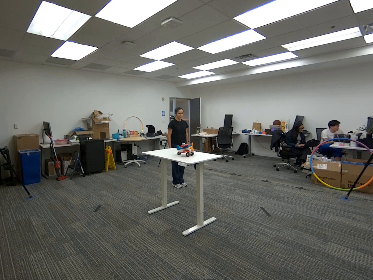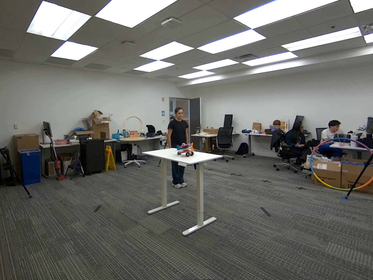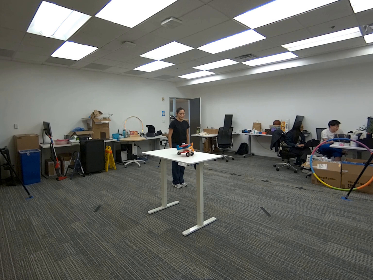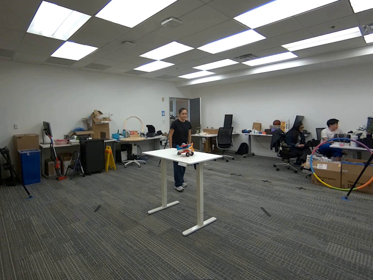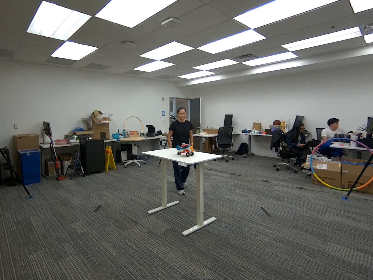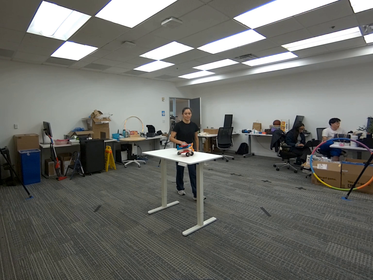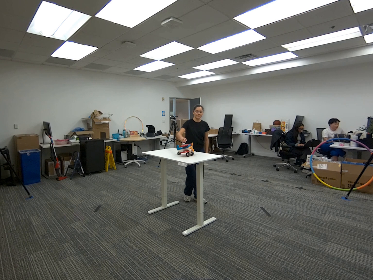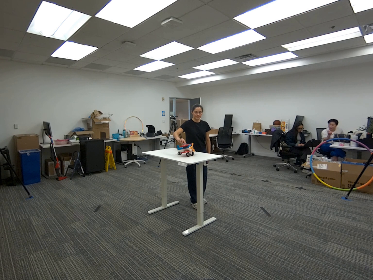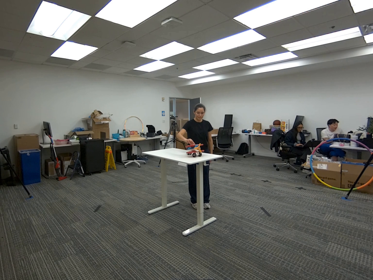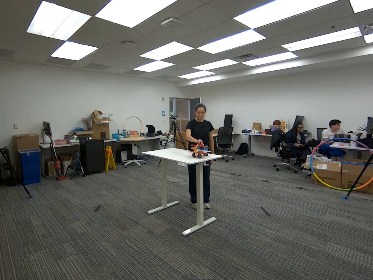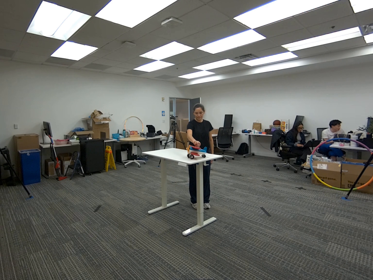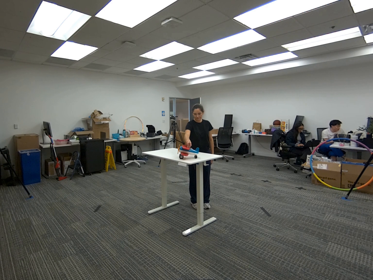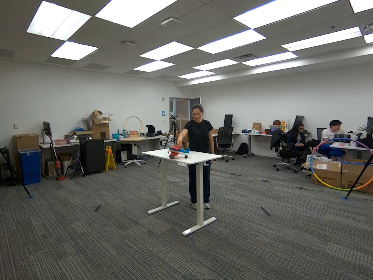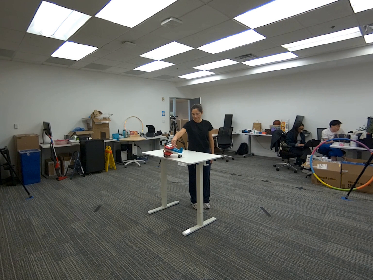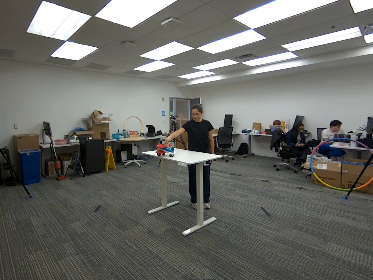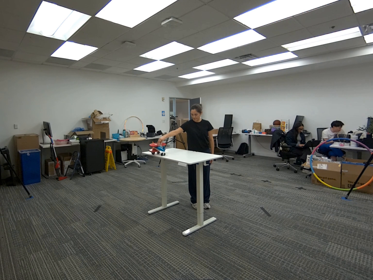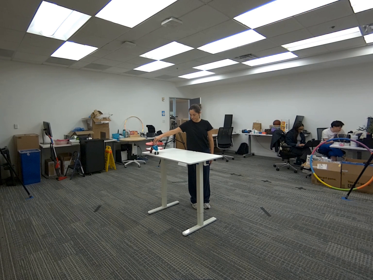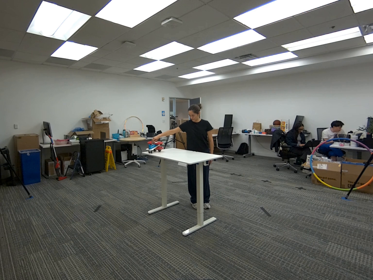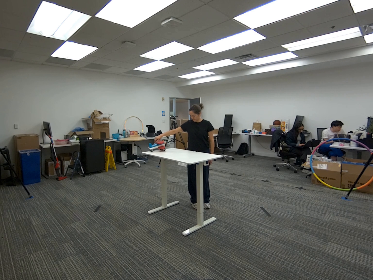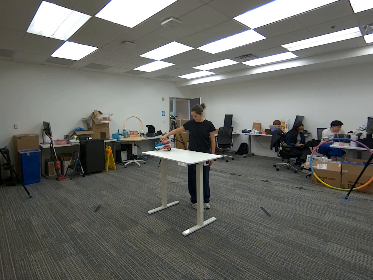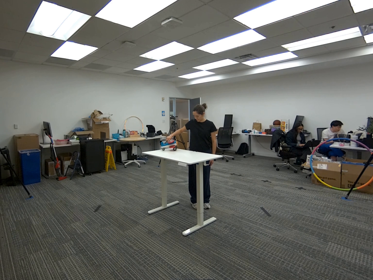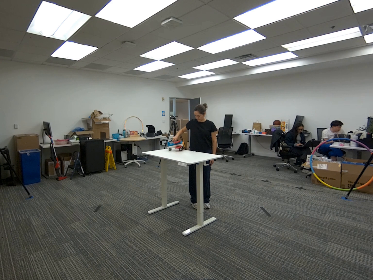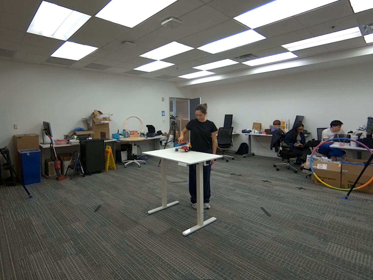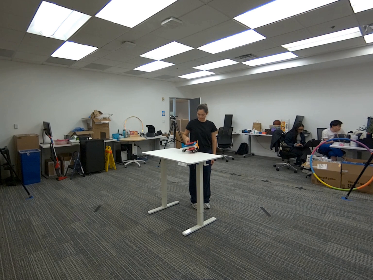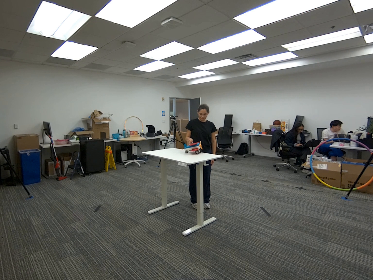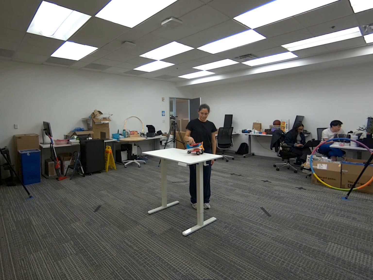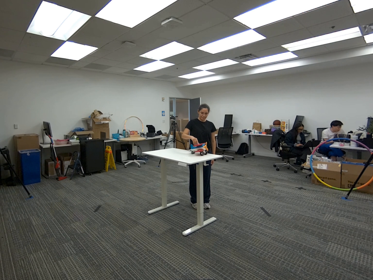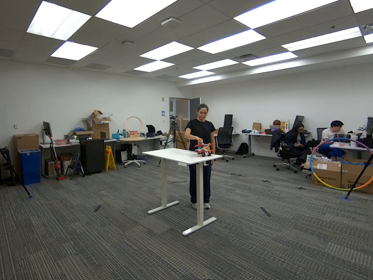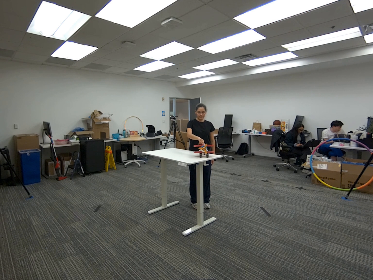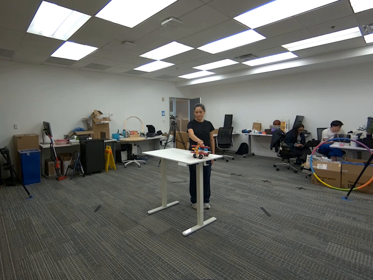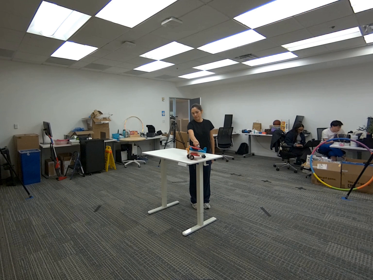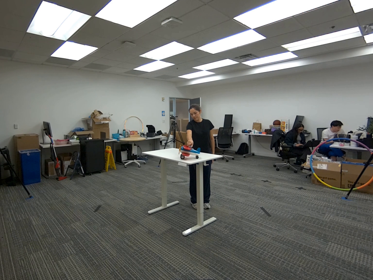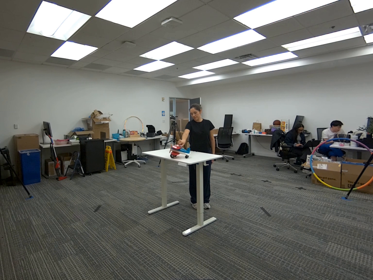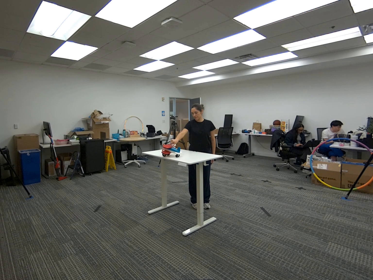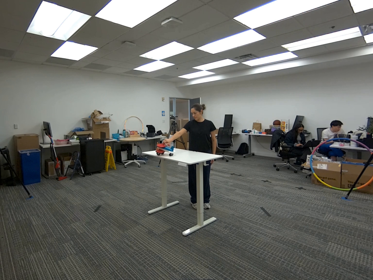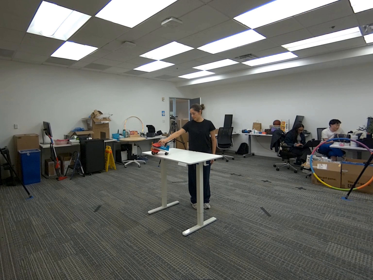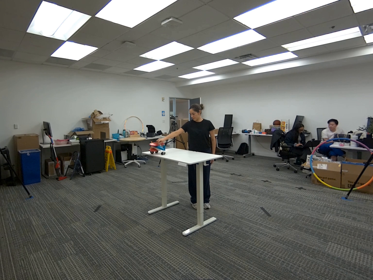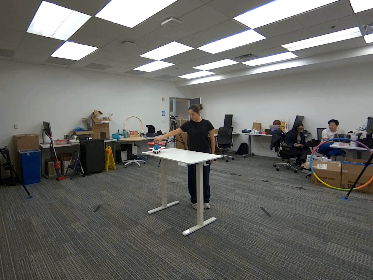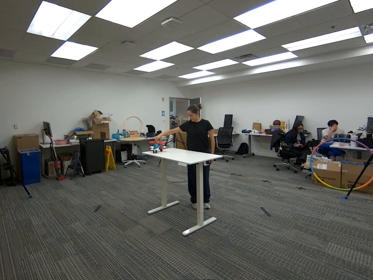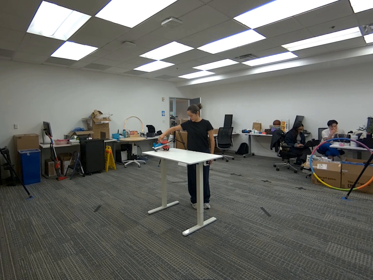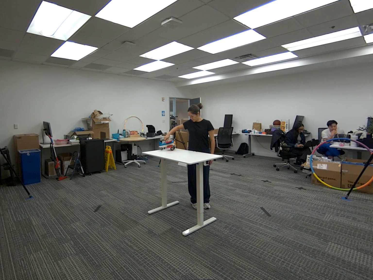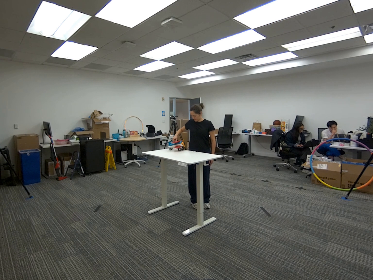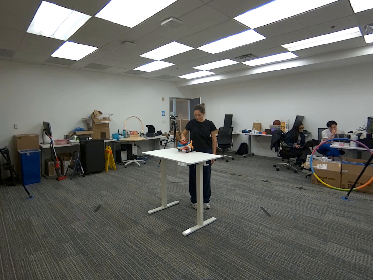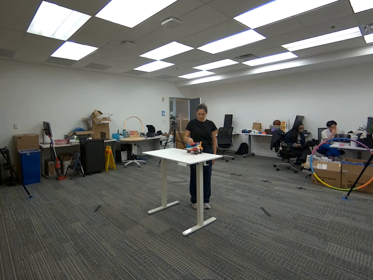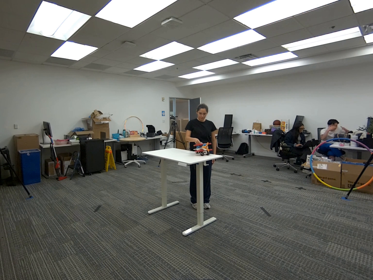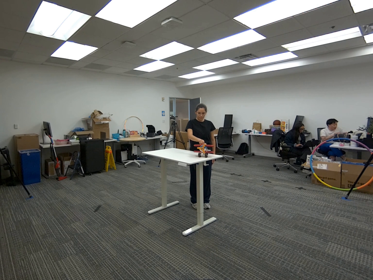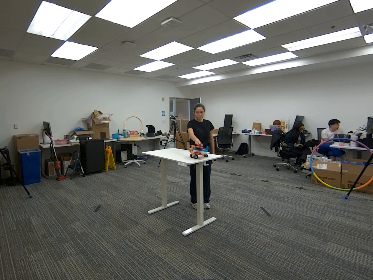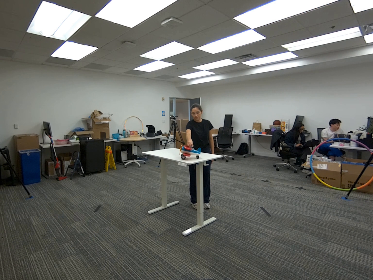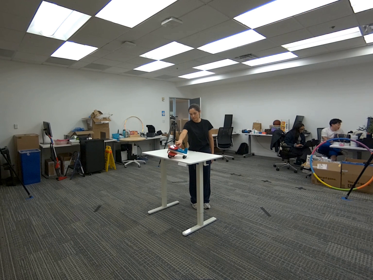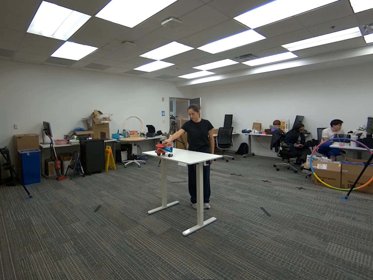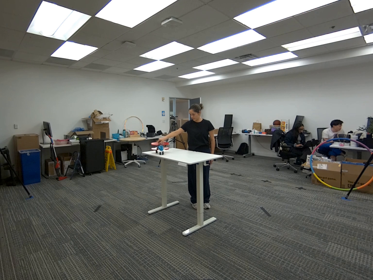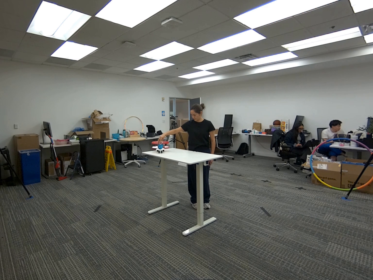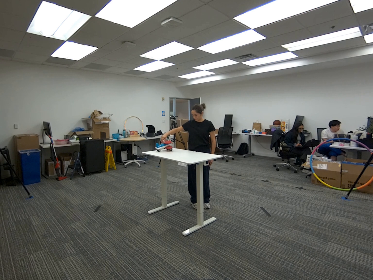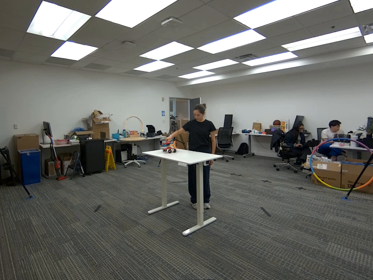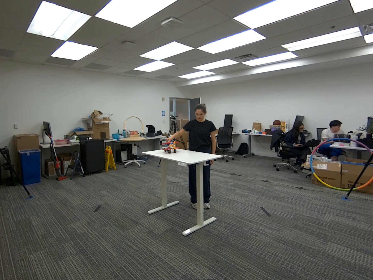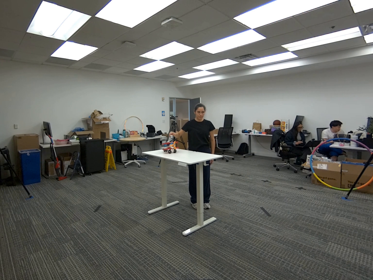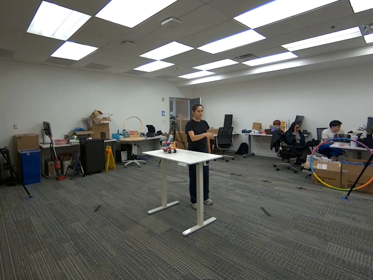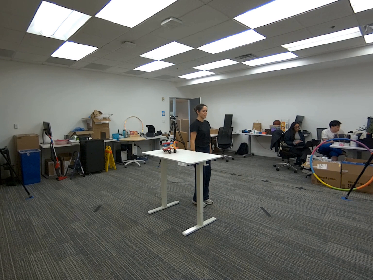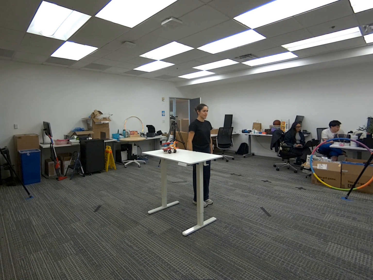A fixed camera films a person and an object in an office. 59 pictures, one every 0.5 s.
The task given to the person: Walk to the airplane on the white desk, place your right hand on the plane and roll it around the desk until finished.
